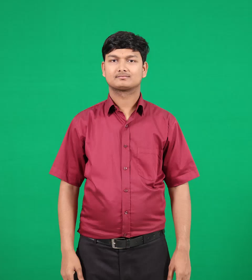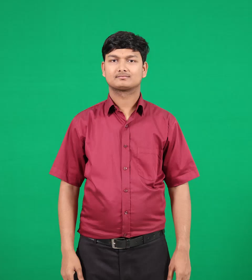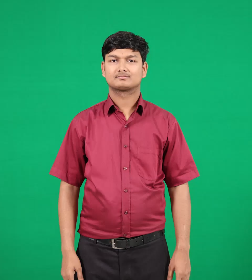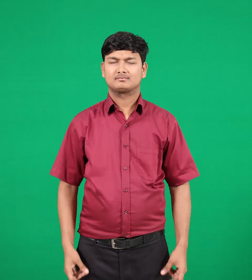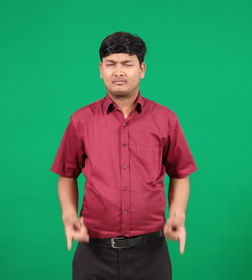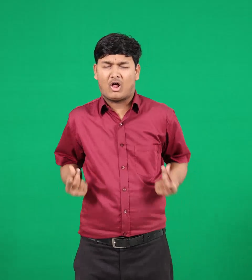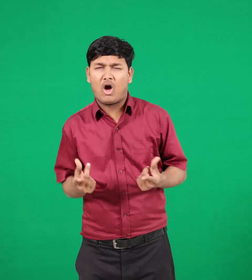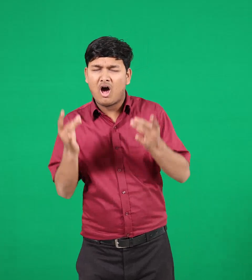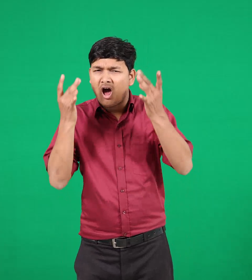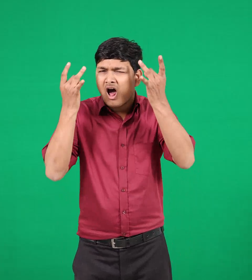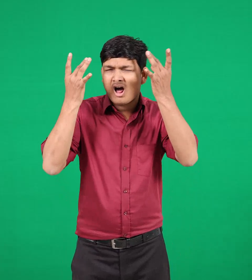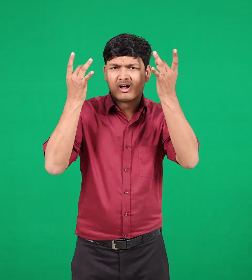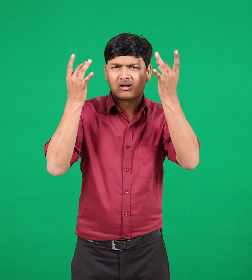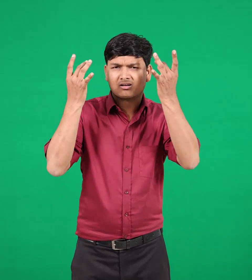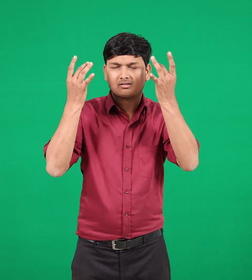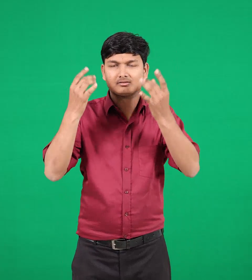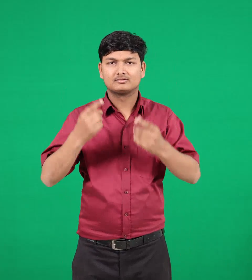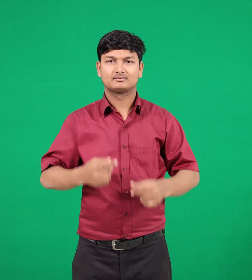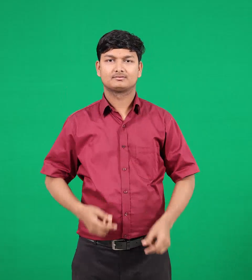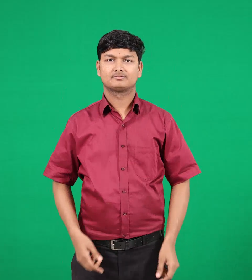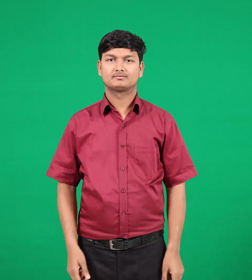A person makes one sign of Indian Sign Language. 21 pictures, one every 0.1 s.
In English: testy
